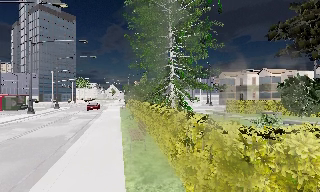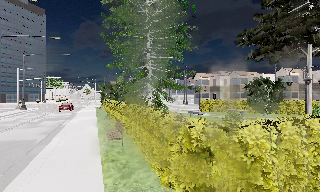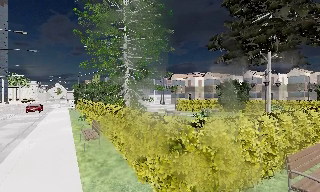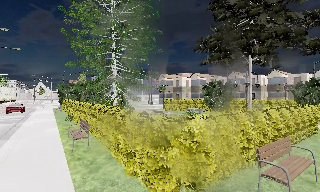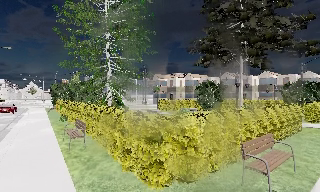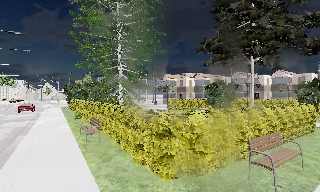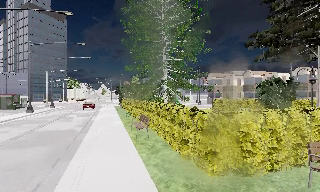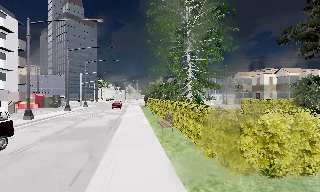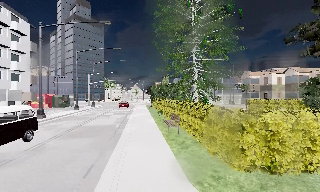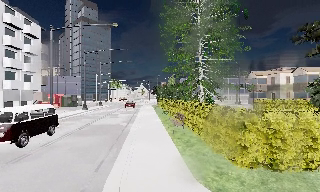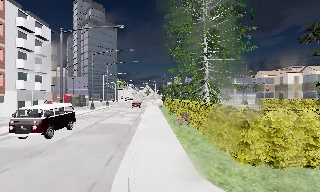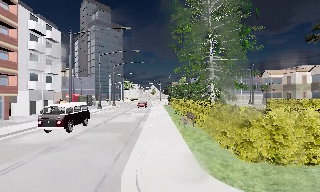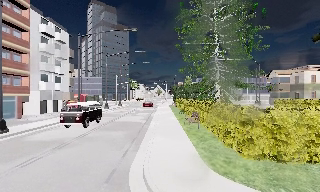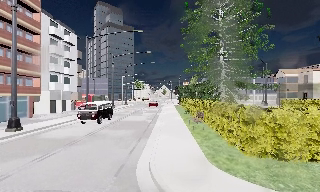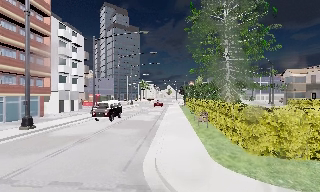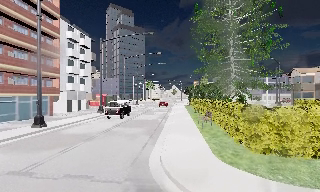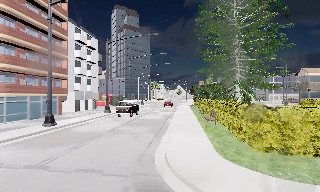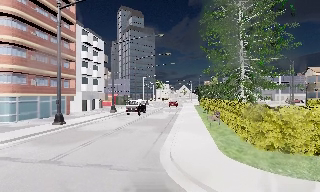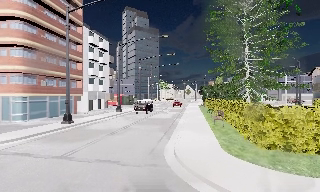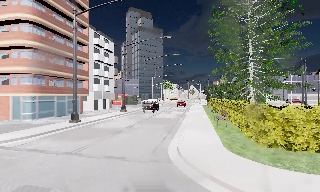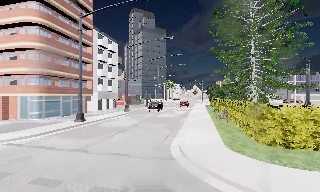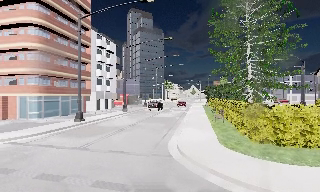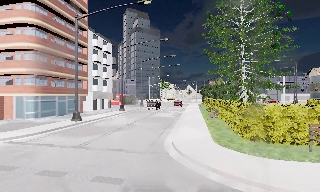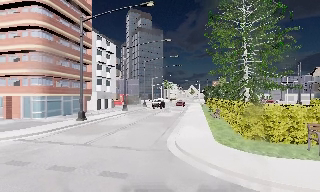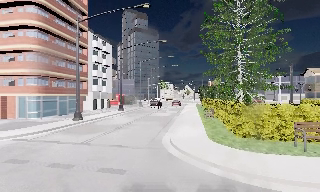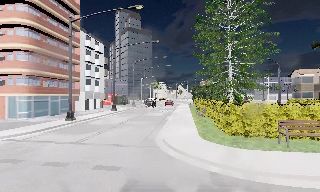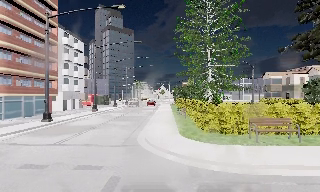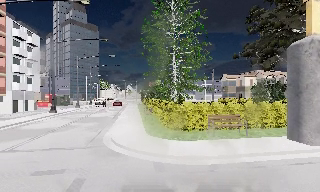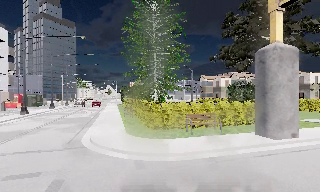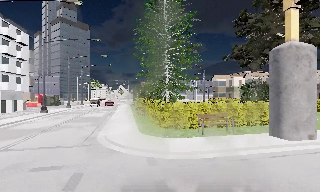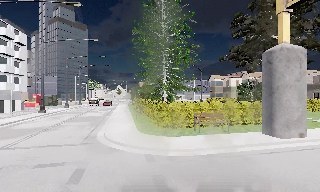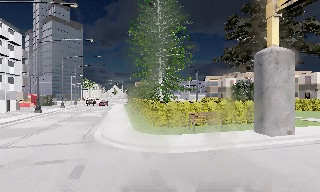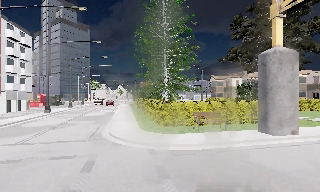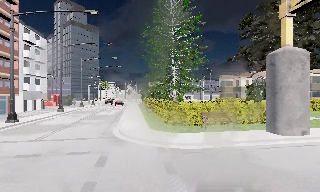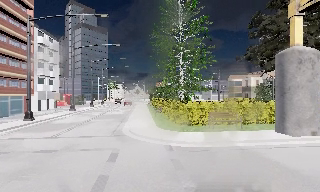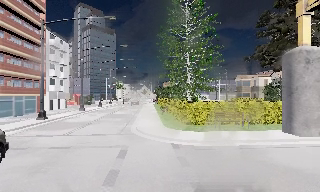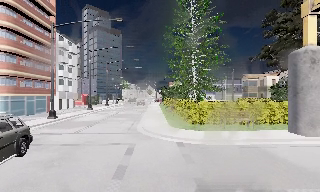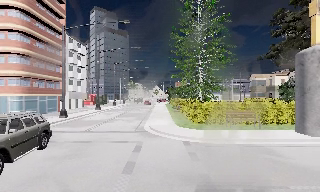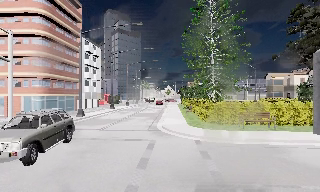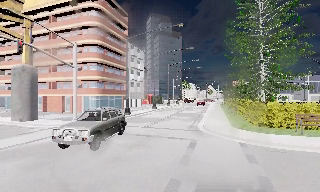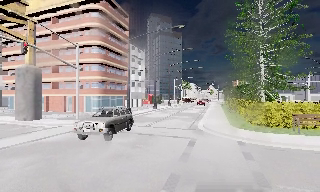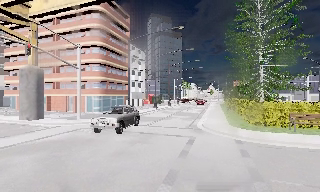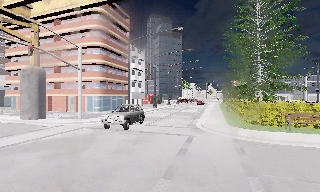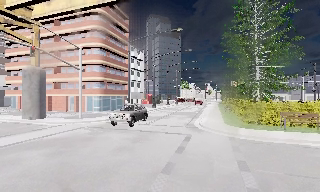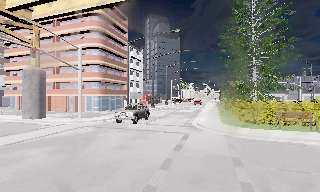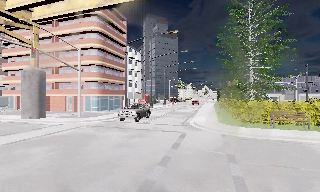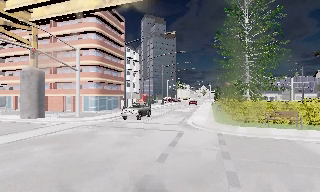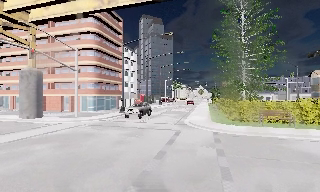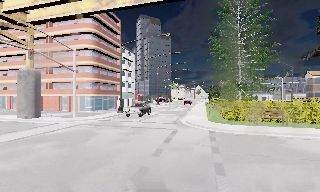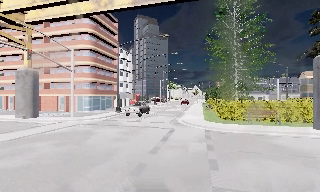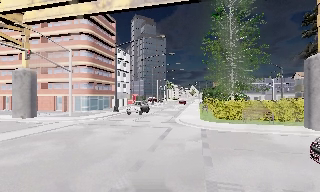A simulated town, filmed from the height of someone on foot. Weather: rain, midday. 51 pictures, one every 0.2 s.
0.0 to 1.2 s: The camera travels backward, about 2 m, so what stands in front gets smaller.
1.2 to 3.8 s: The camera swings to its left by about 30 degrees, and the scene slides to the right. It travels backward, about 4.5 m.
3.8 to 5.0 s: The camera travels backward, about 2 m, so what stands in front gets smaller.
5.0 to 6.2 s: The camera pans to its right, which is clockwise from overhead, by about 25 degrees. It travels backward, about 1.5 m, so what stands in front gets smaller.
6.2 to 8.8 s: The camera pans to its left, which is counterclockwise from overhead, by about 30 degrees. It travels backward, about 4 m.
8.8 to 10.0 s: The camera travels backward, about 2 m, so what stands in front gets smaller.
The film runs backward here.
